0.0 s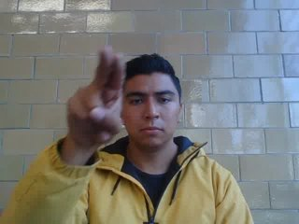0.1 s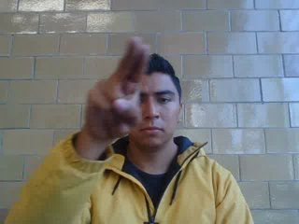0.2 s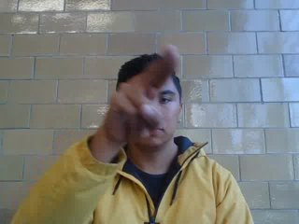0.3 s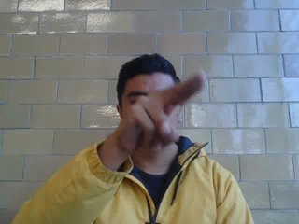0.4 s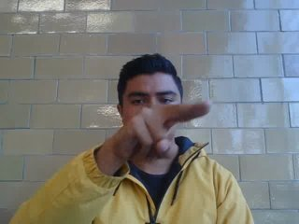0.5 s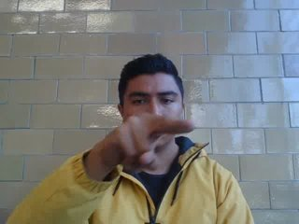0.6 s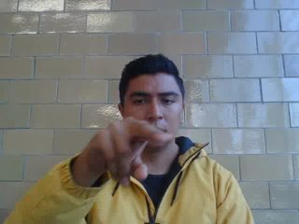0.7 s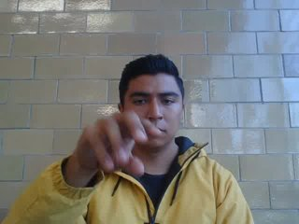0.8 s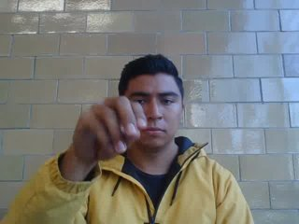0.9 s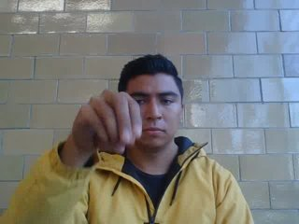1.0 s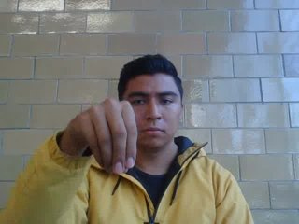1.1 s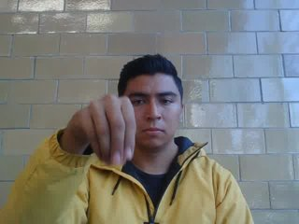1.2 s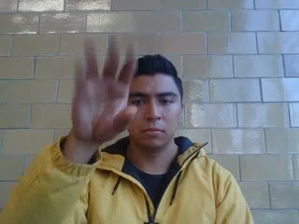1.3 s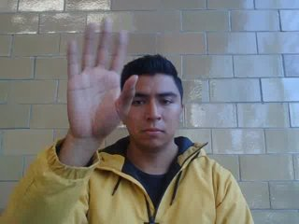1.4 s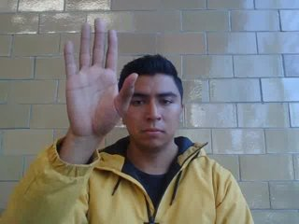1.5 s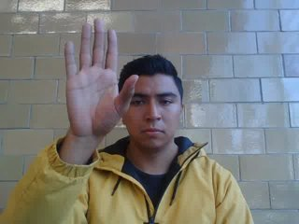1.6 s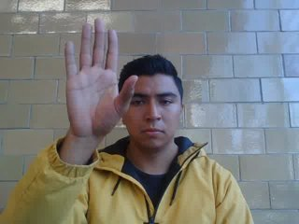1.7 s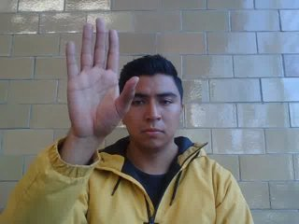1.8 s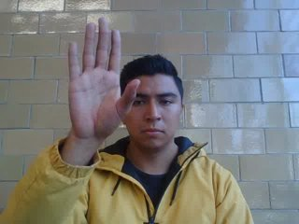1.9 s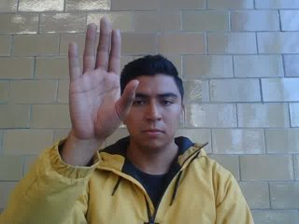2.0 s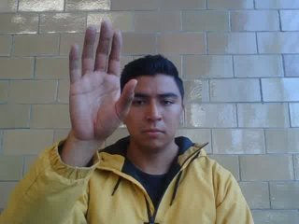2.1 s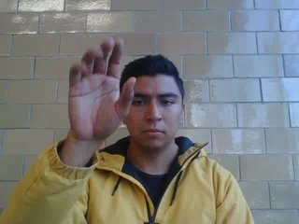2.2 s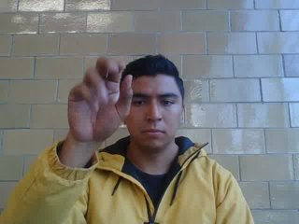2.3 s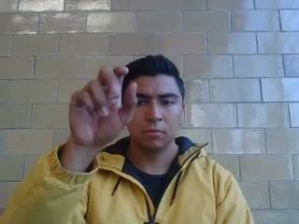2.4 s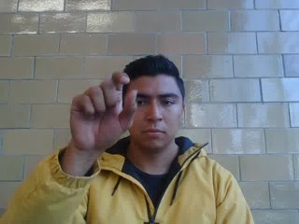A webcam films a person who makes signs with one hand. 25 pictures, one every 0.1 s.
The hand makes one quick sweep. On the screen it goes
upward.
0.0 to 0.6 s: Pointing with two fingers.
0.7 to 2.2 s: On the screen the hand sweeps upward. The name of the sign: Throw up.
